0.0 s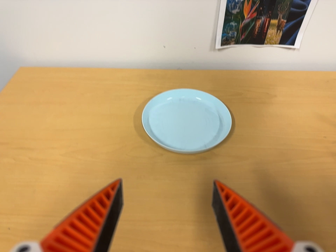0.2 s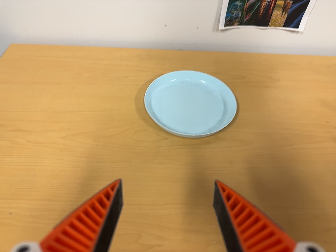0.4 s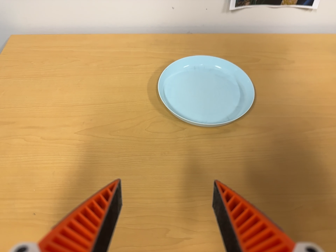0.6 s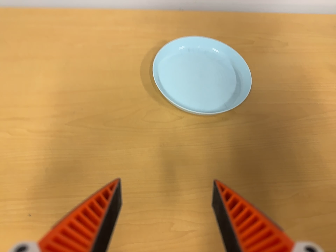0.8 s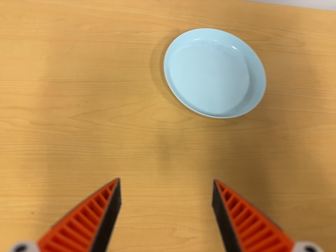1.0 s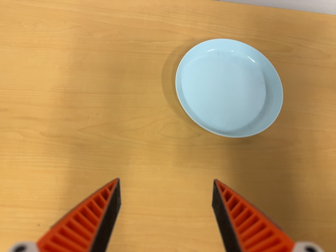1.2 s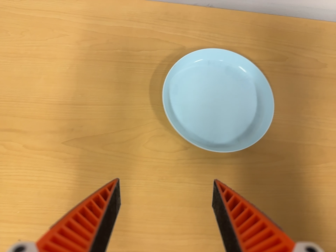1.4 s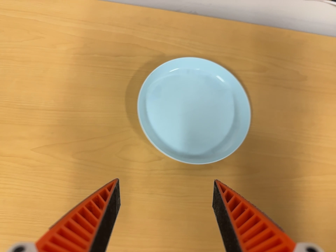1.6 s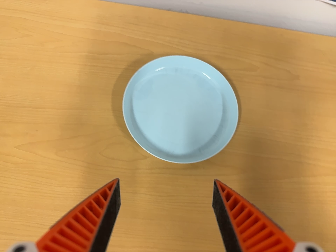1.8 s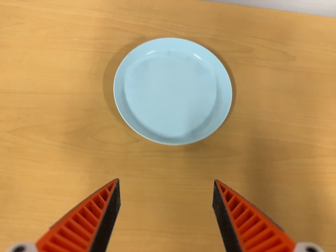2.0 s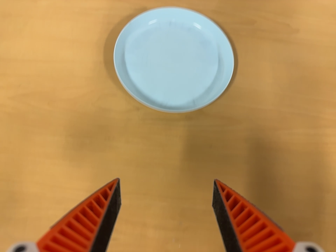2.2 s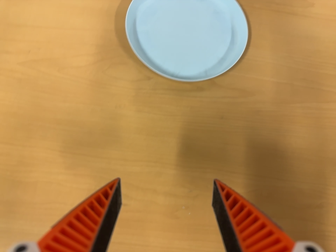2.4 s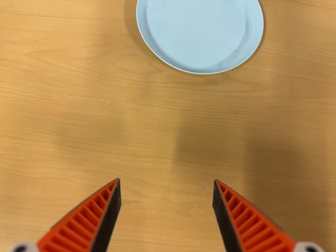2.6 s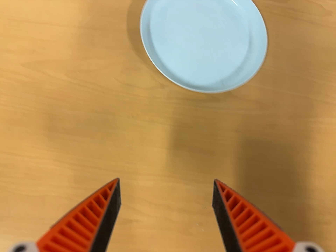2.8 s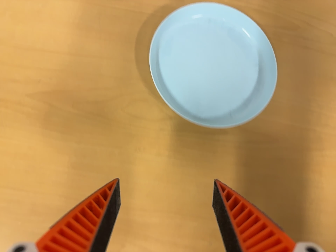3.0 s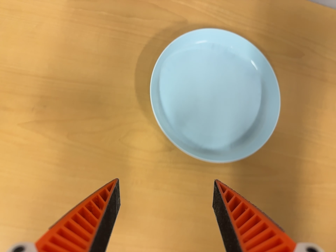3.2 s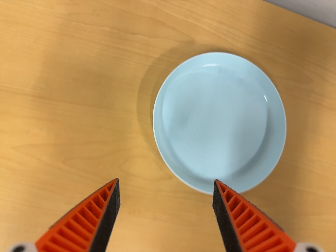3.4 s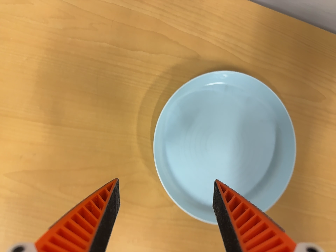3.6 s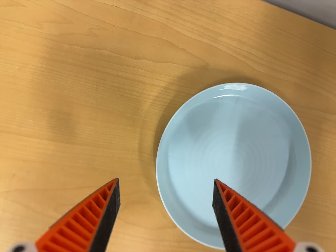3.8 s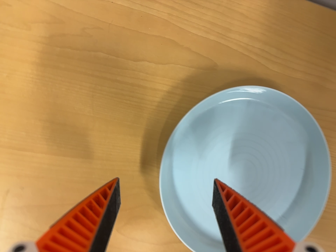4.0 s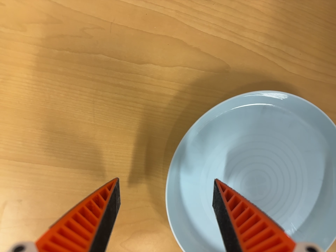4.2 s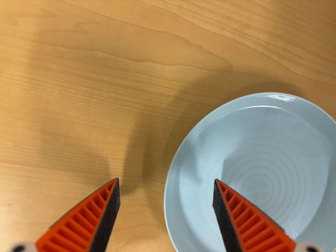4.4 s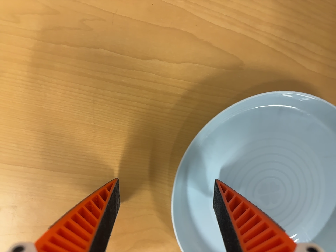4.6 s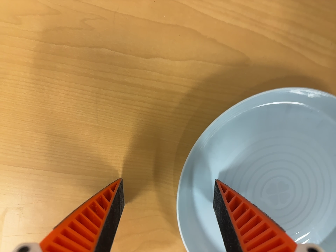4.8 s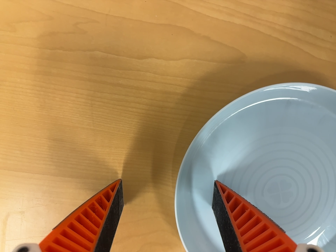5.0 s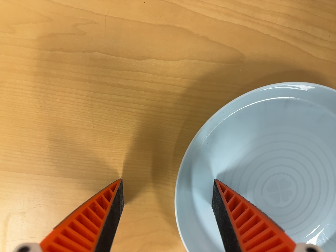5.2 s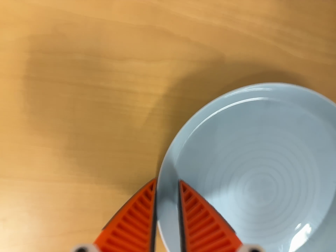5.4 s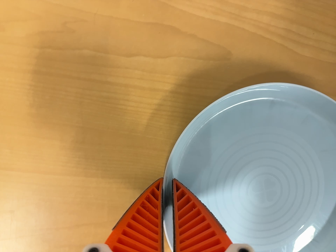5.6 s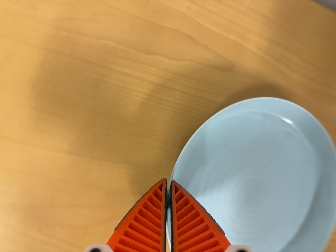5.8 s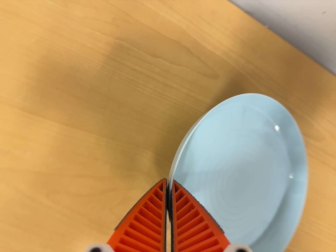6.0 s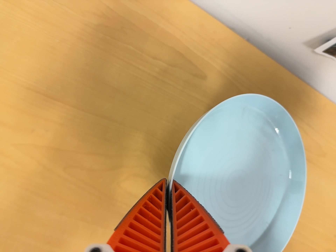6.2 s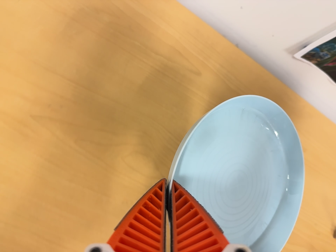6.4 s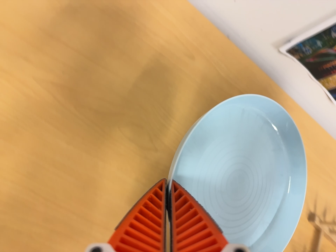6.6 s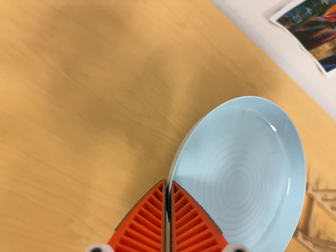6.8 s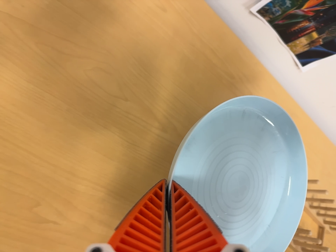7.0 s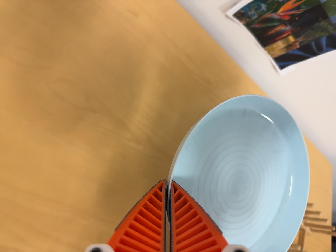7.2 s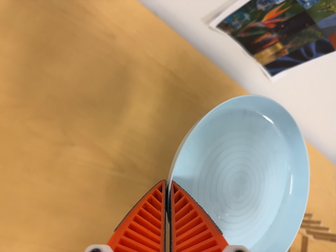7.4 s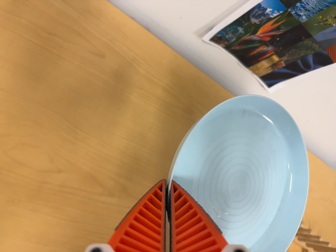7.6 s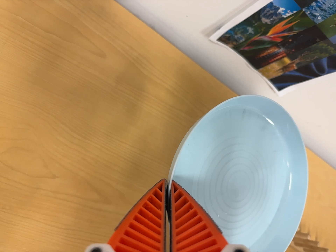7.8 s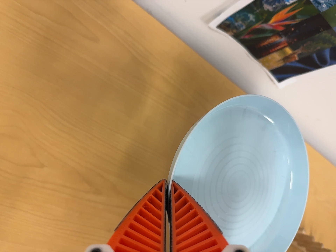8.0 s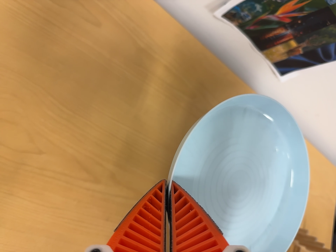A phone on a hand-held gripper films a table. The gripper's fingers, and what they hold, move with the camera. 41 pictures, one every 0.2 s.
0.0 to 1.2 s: The camera travels toward the top of its view, to its left and forward, about 20 cm. Its aim tips toward the bottom of its view by about 25 degrees.
1.2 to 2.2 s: The camera travels toward the bottom of its view and to its right, about 12 cm, so close, fixed things drift upward.
2.2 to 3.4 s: The camera travels toward the top of its view, about 26 cm, so close, fixed things drift downward. Its aim tips toward the bottom of its view by about 10 degrees. It rolls about its line of sight by about 10 degrees, and the scene rotates clockwise.
3.4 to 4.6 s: The camera travels forward and toward the top of its view, about 12 cm, so what stands in front looms larger. Its aim tips toward the bottom of its view by about 10 degrees.
4.6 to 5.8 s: The camera pans to its right by about 15 degrees. It travels backward, toward the bottom of its view and to its left, about 12 cm, so what stands in front gets smaller. Its aim tips toward the top of its view by about 10 degrees. It rolls about its line of sight by about 10 degrees, and the scene rotates clockwise.
5.8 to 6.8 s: The camera pans to its right by about 15 degrees. It travels toward the bottom of its view and backward, about 24 cm, so close, fixed things drift upward. Its aim tips toward the top of its view by about 10 degrees.
6.8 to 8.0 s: The camera travels toward the top of its view, to its right and forward, about 16 cm.
The film runs forward here.
